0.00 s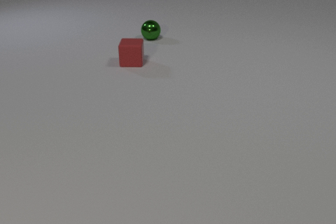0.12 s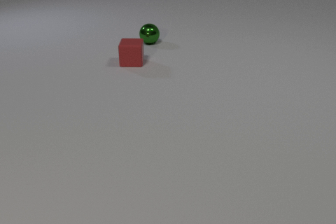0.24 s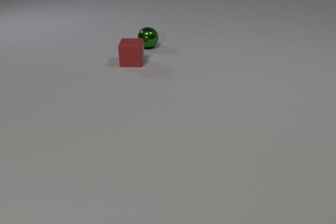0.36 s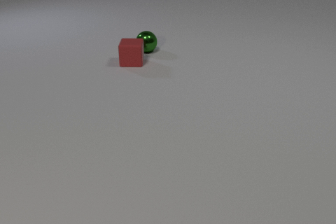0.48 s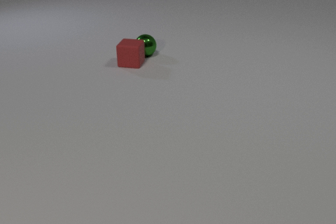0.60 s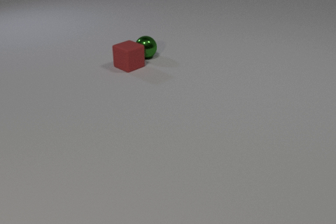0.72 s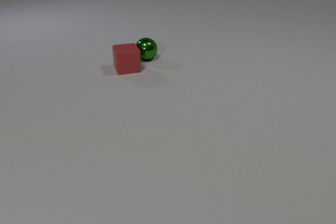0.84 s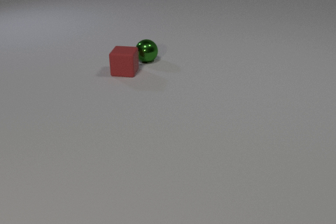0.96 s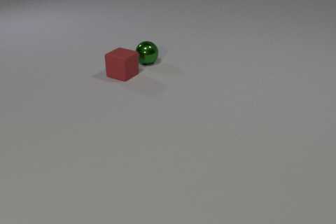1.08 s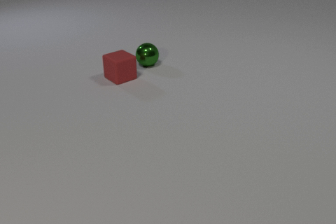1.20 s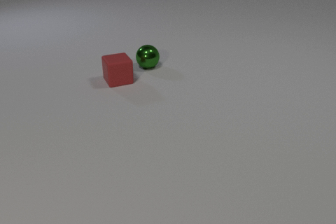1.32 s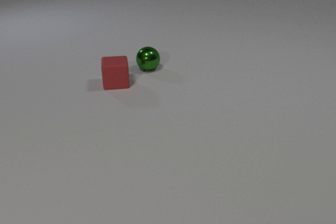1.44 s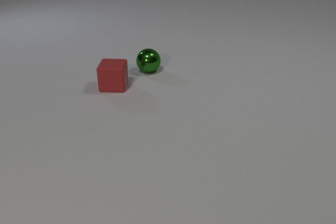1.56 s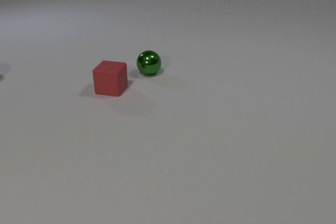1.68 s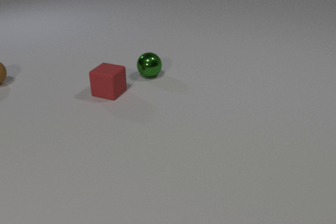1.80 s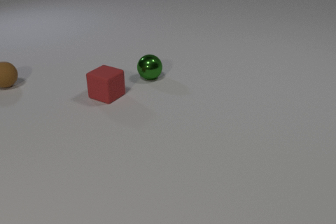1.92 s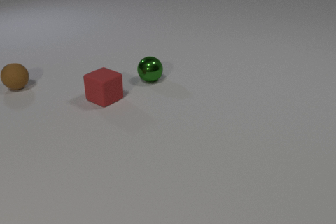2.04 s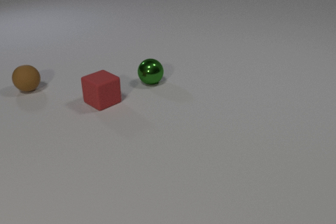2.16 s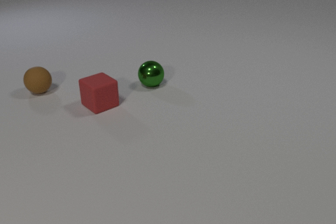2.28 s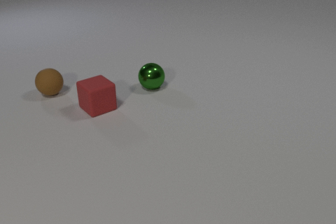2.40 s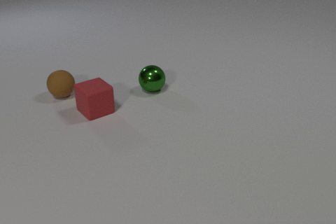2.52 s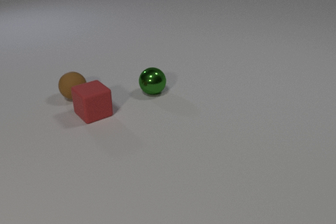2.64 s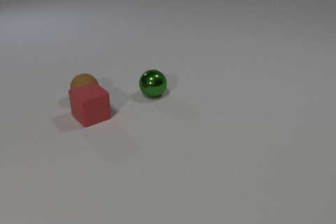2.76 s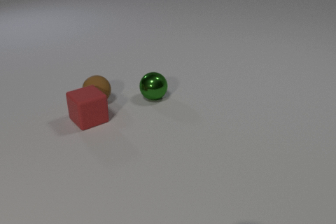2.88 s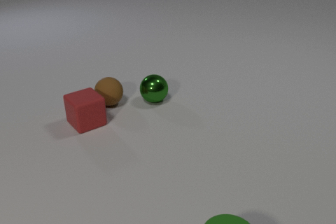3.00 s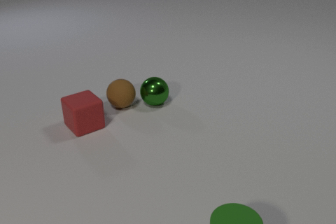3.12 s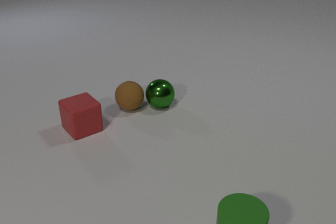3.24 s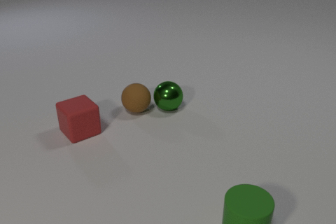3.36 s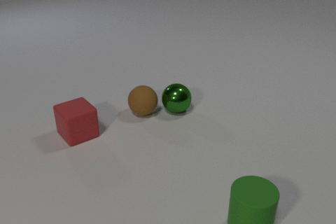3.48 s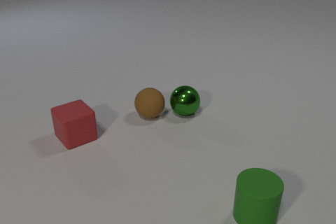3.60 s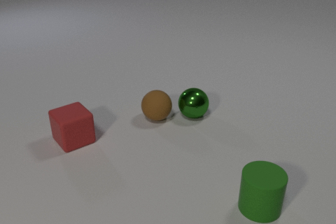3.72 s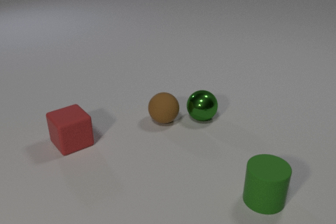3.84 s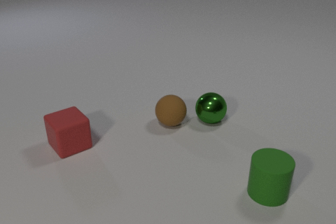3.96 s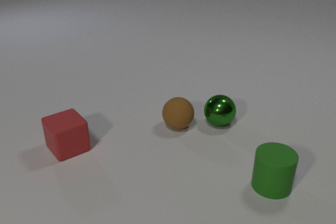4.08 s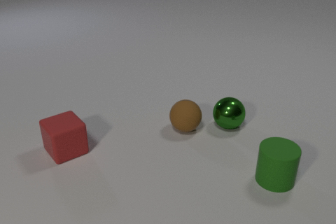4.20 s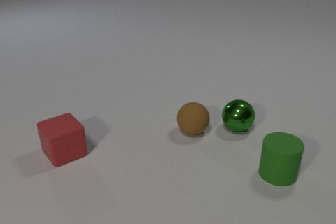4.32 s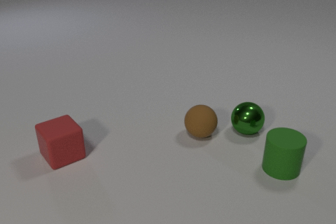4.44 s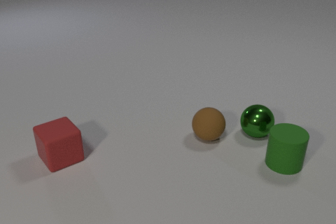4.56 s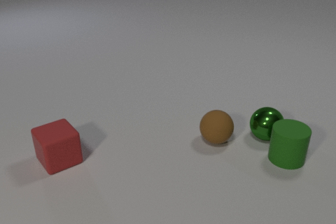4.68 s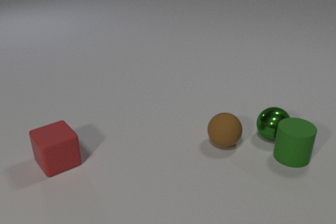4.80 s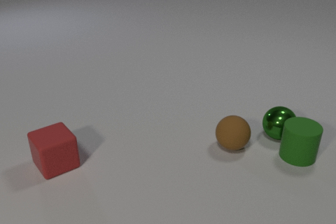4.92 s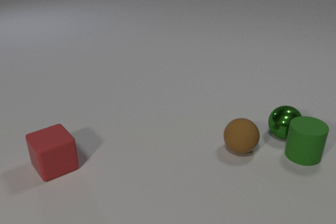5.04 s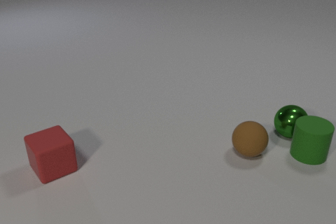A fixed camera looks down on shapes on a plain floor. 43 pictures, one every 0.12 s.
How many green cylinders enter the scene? 1.
How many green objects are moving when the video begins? 1.
What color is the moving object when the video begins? green.
0.00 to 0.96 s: The green metal sphere rolls toward the camera. The red rubber cube slides toward the camera, spins so that its near face slides to the left, clockwise seen from above. The green metal sphere and the red rubber cube collide.
0.96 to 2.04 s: The green metal sphere rolls toward the camera. The red rubber cube slides toward the camera, spins clockwise seen from above by about 105 degrees, its near face sliding to the left. The brown rubber sphere comes in at the left edge, rolls to the right and toward the camera.
2.04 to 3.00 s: The green metal sphere rolls toward the camera. The red rubber cube slides toward the camera and to the left. The brown rubber sphere rolls to the right and toward the camera. The green rubber cylinder comes in at the bottom edge, slides away from the camera.
3.00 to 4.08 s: The green metal sphere rolls to the right and toward the camera. The red rubber cube slides toward the camera and to the left. The brown rubber sphere rolls to the right and toward the camera. The green rubber cylinder slides away from the camera. The green metal sphere and the brown rubber sphere collide.
4.08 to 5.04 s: The green metal sphere rolls to the right. The red rubber cube slides toward the camera and to the left. The brown rubber sphere rolls to the right and toward the camera. The green rubber cylinder slides away from the camera and to the right. The green metal sphere and the green rubber cylinder collide.
